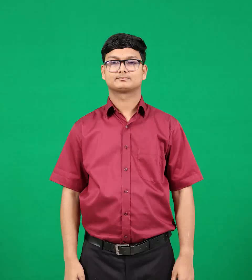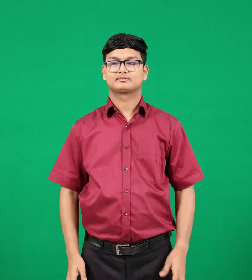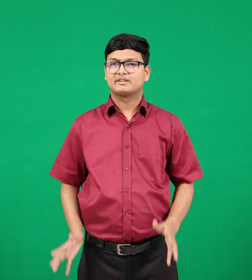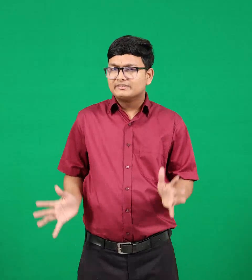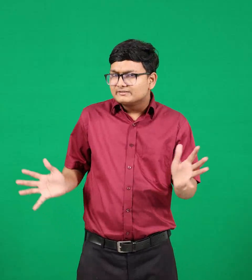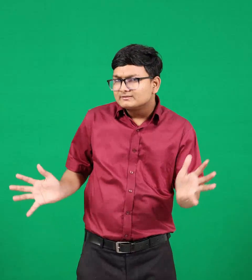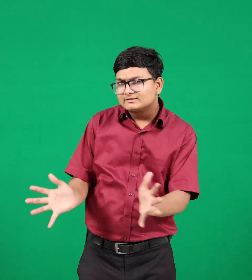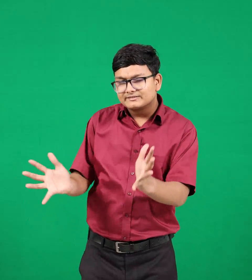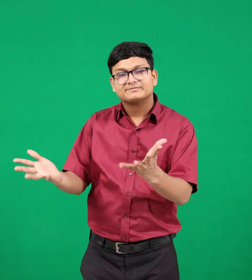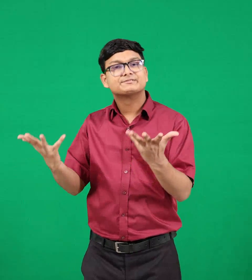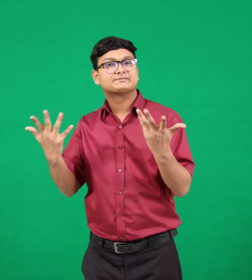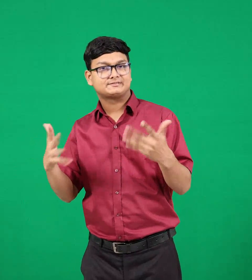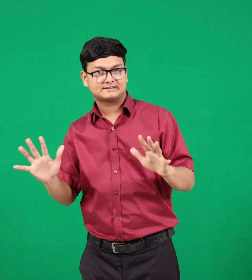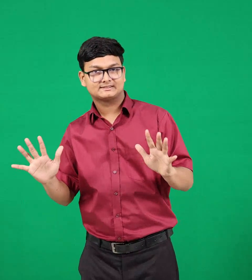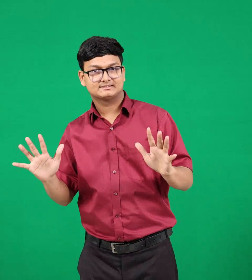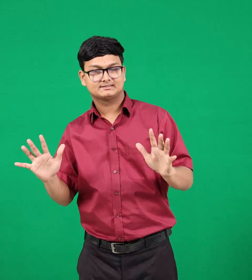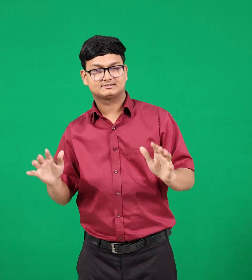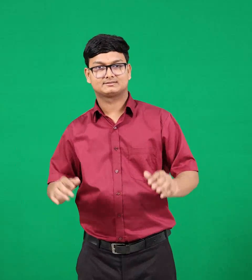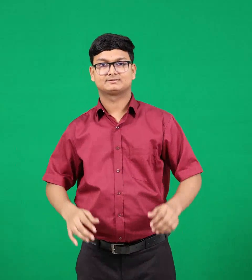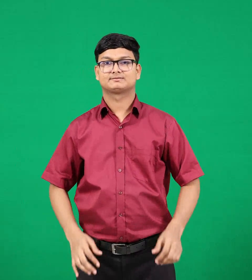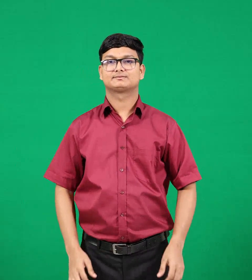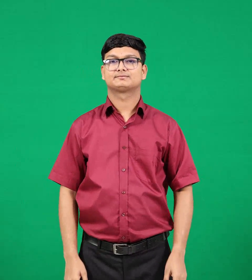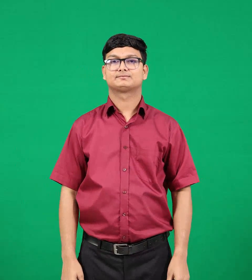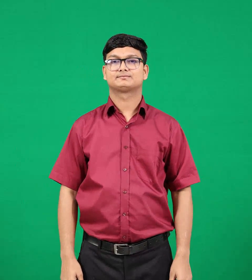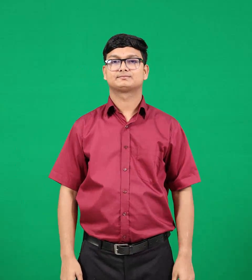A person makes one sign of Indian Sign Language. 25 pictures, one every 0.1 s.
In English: couraged
